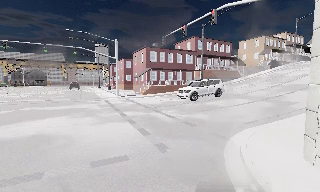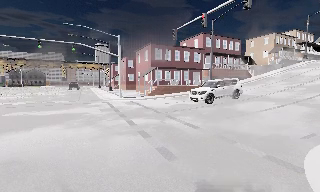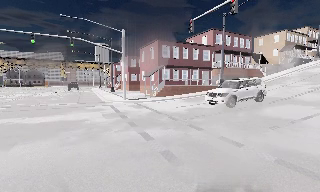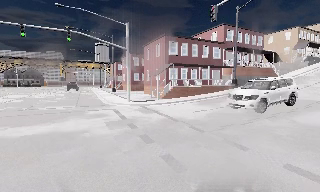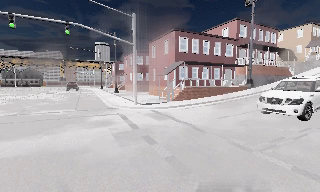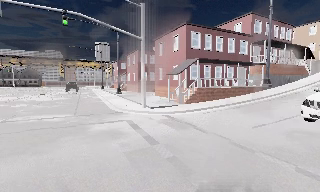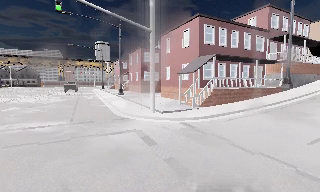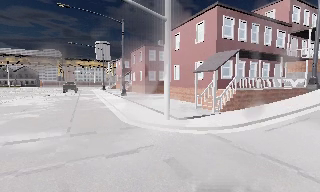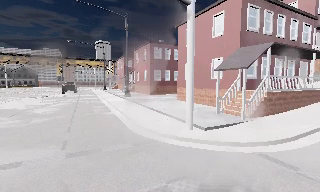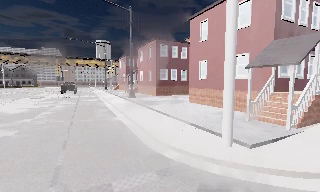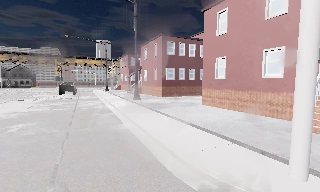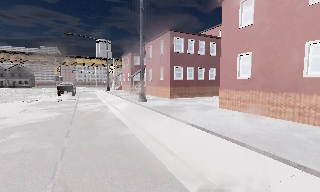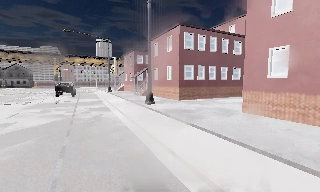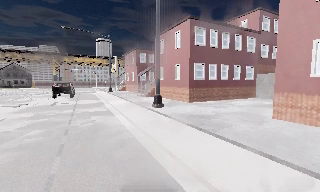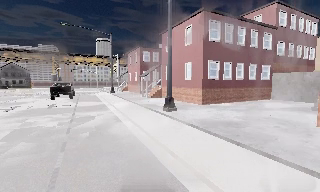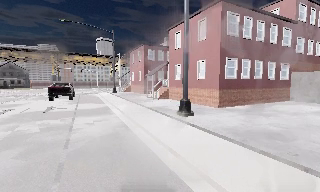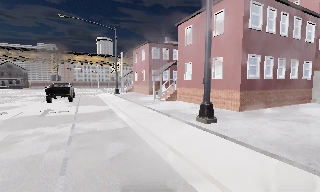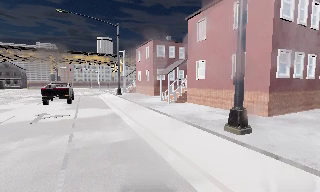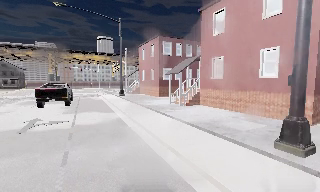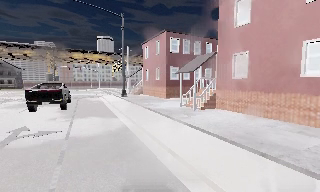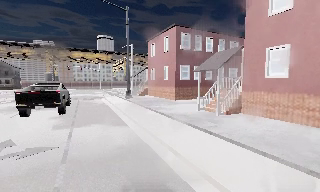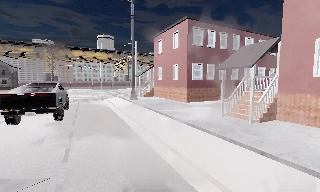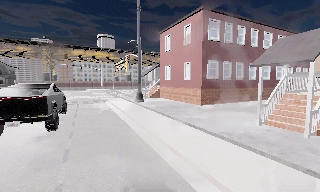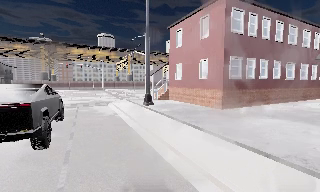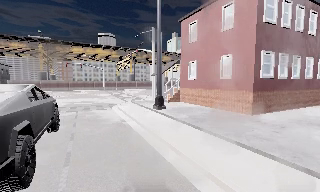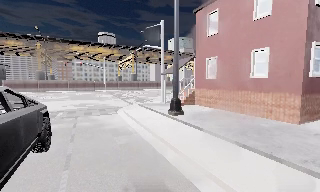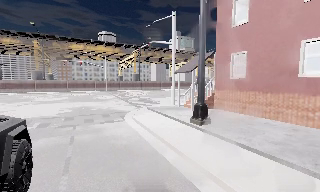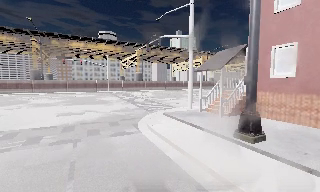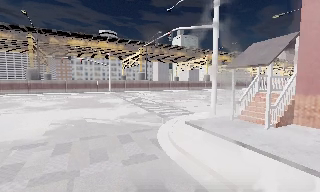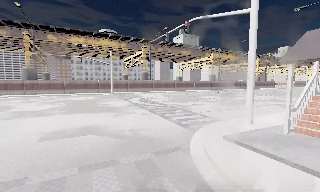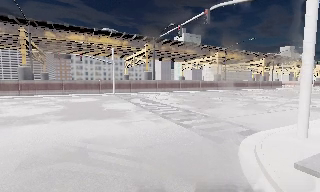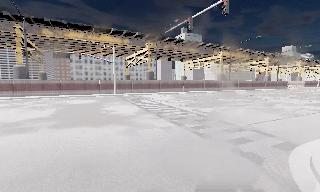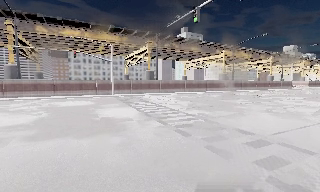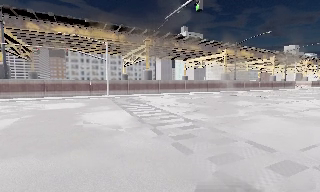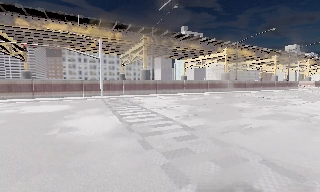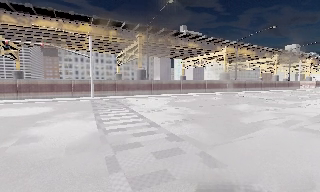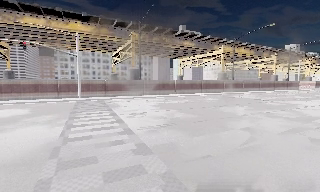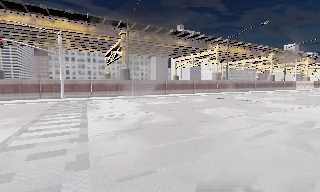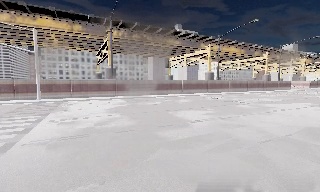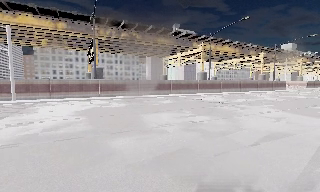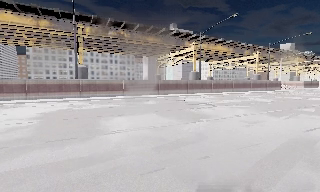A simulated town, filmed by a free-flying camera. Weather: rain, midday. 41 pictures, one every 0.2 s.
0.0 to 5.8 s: The camera travels forward and to its left, about 60 m, so what stands in front looms larger.
5.8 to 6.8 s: The camera travels forward, about 8 m, so what stands in front looms larger.
6.8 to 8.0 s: The camera travels to its right and forward, about 11 m, so close, fixed things drift to the left.
The film runs forward here.
